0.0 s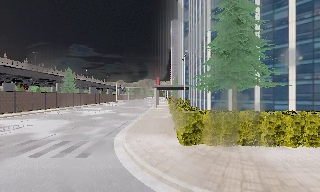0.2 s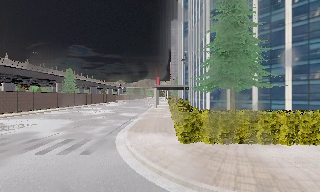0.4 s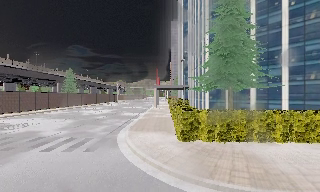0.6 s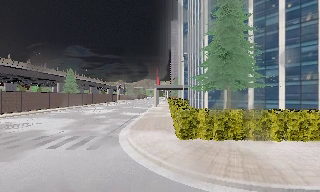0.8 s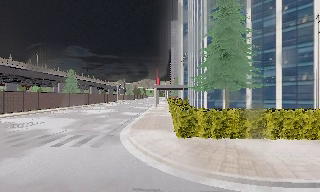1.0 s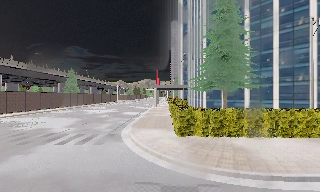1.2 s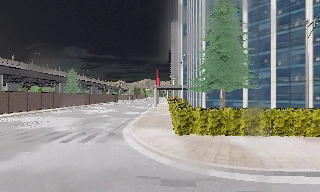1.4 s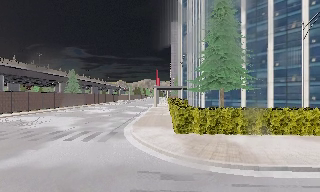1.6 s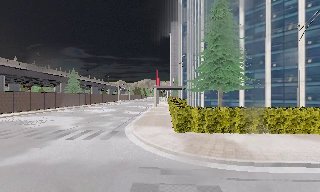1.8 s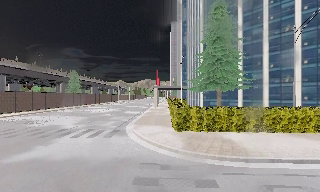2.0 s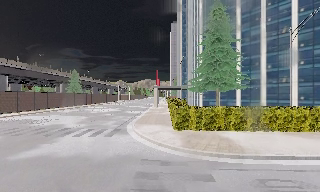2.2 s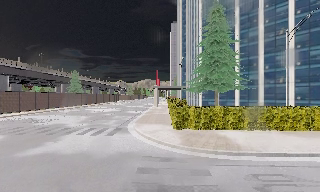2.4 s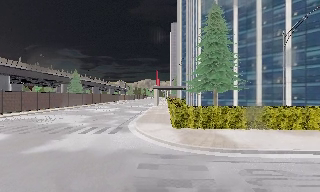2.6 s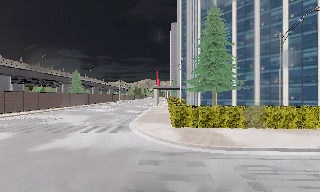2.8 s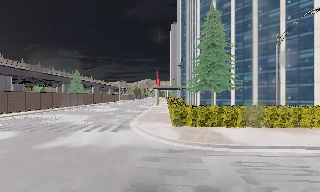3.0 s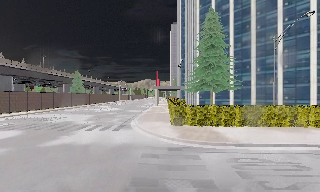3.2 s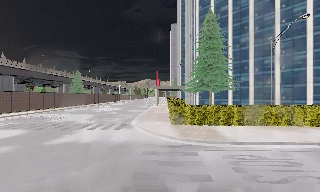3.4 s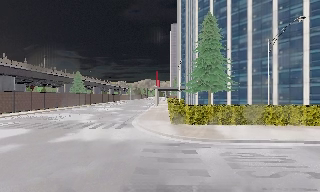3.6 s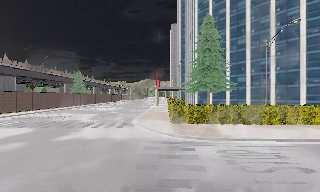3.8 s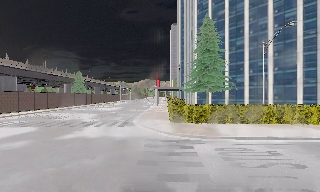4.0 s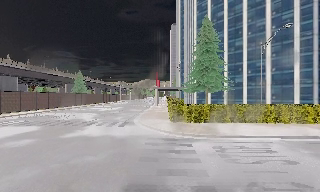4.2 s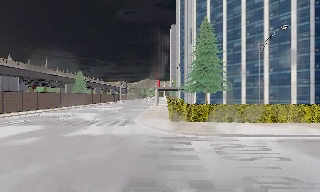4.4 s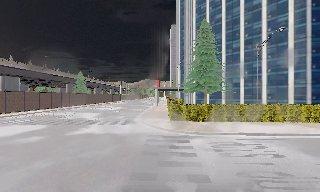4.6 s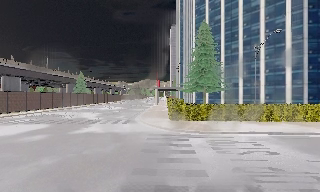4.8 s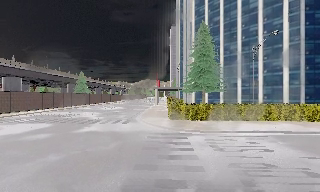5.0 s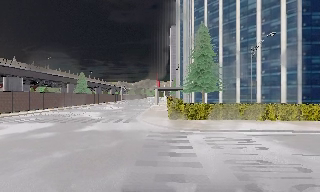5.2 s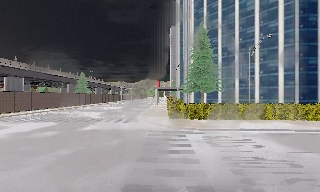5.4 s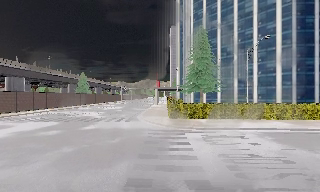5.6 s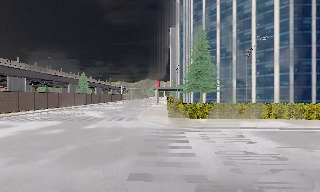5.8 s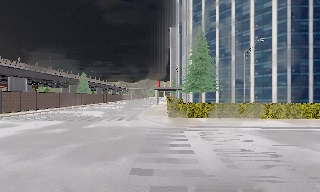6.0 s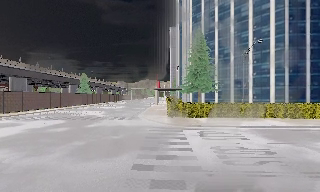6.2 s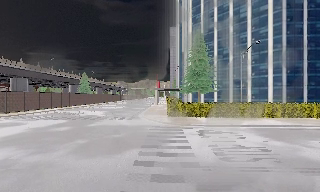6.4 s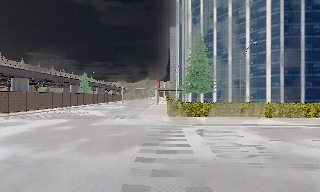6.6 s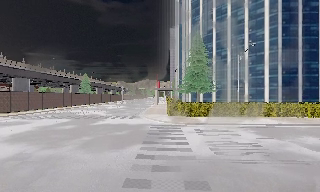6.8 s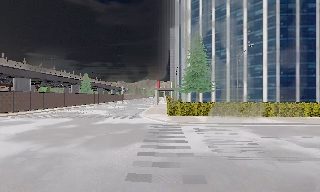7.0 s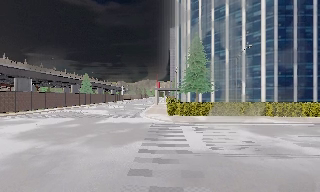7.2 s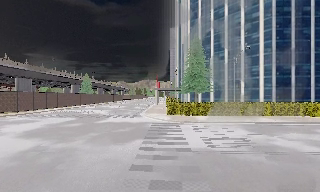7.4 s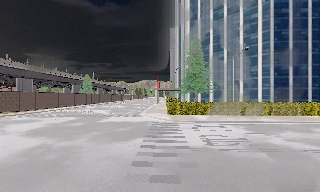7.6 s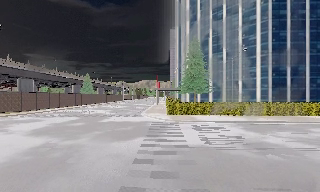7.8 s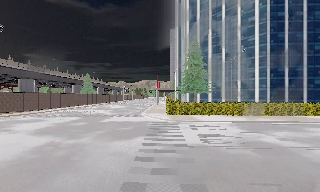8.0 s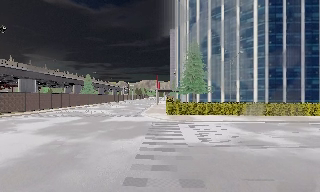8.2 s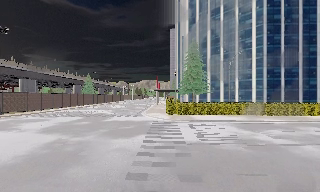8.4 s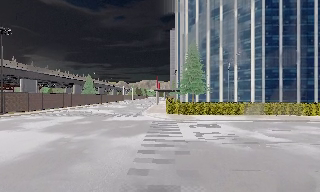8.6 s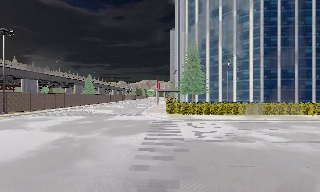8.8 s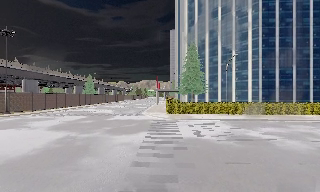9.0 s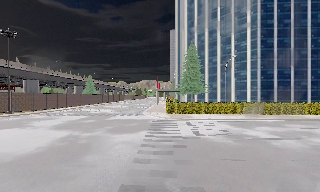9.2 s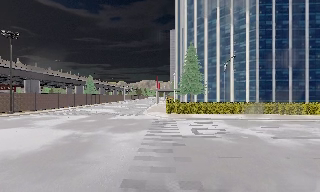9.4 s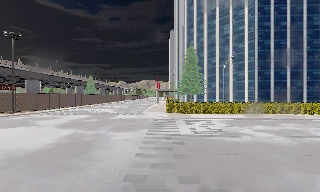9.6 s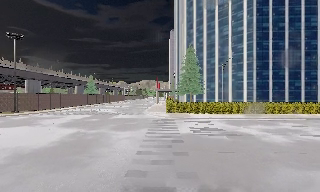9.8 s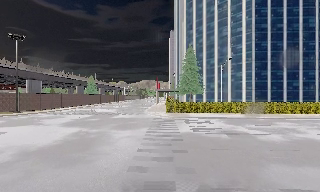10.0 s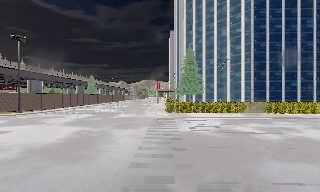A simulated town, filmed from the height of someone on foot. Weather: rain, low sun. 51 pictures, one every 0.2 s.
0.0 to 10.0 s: The camera travels backward, about 17 m, so what stands in front gets smaller.
The film runs backward here.
